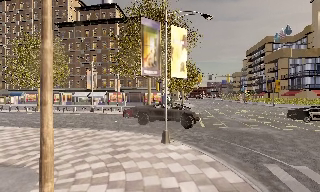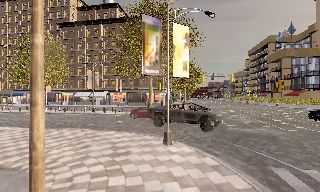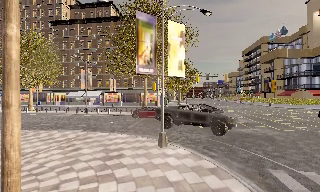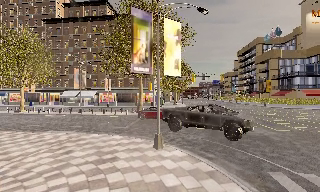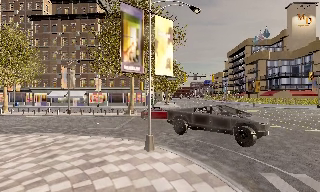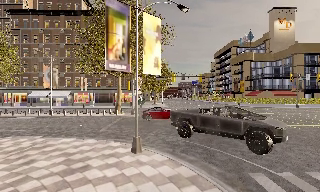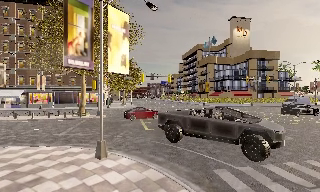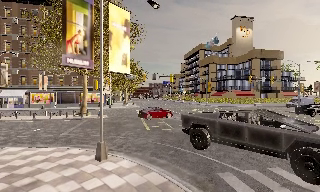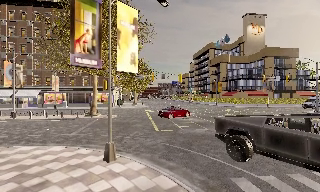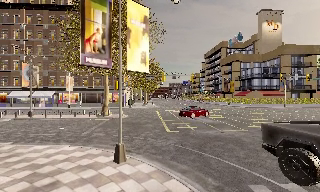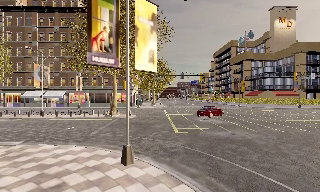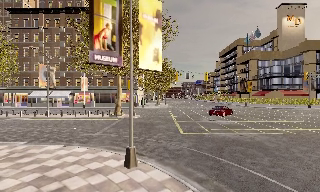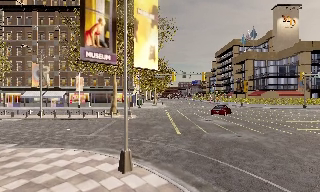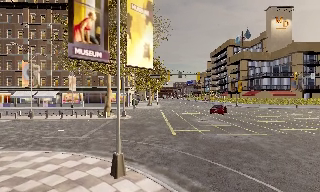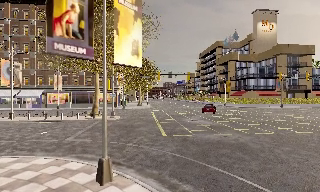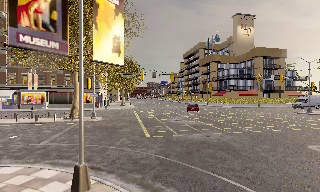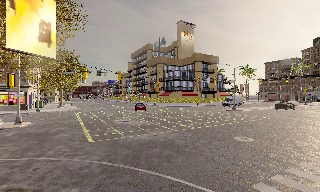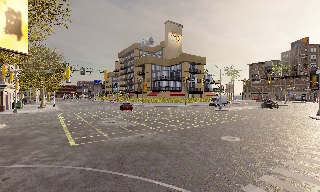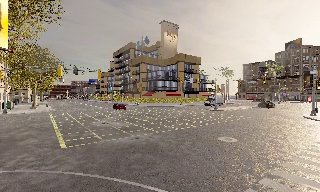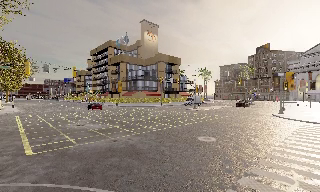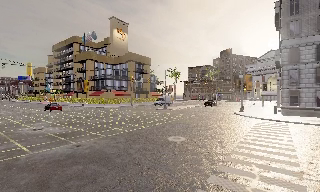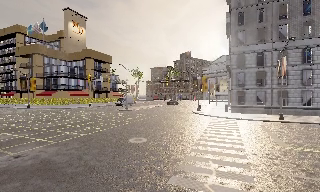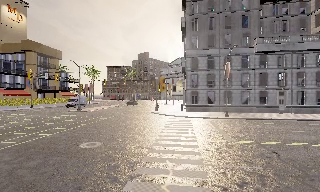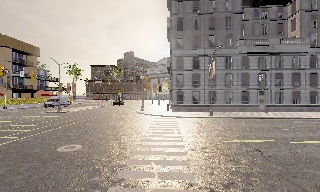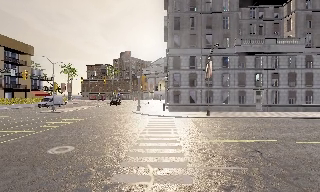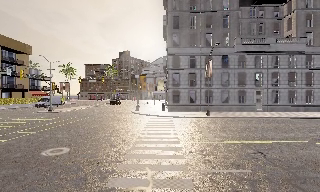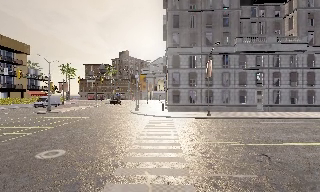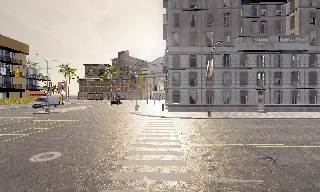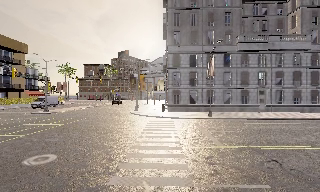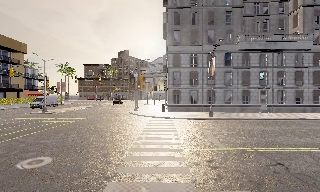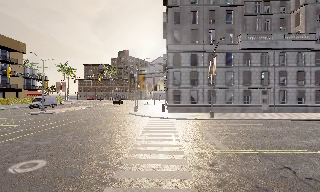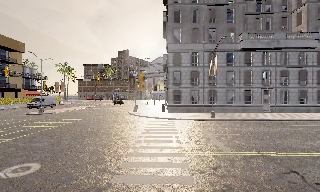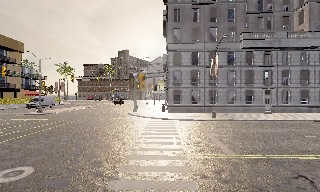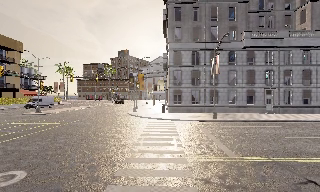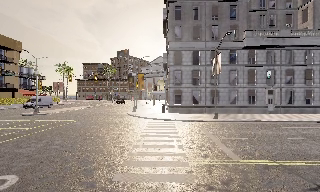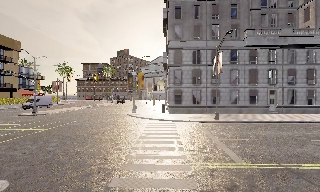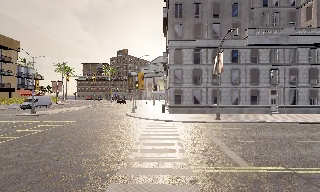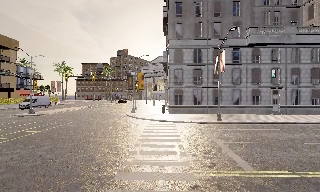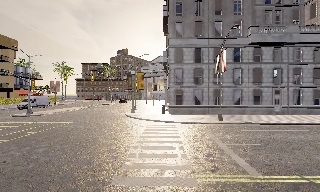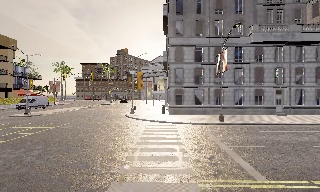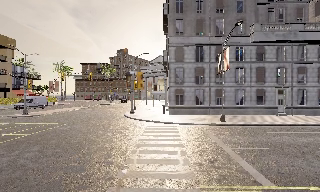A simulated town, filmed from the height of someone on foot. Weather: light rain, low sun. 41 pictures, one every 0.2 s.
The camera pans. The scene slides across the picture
to the left.
The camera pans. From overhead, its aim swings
clockwise.
0.0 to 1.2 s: The camera pans to its right, which is clockwise from overhead, by about 20 degrees. It travels forward, about 1.5 m, so what stands in front looms larger.
1.2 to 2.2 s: The camera swings to its left by about 10 degrees, and the scene slides to the right. It travels forward, about 1 m, so what stands in front looms larger.
2.2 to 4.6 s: The camera pans to its right, which is clockwise from overhead, by about 85 degrees. It travels forward, about 3.5 m.
4.6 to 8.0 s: The camera travels forward, about 5 m, so what stands in front looms larger.
The film runs forward here.
